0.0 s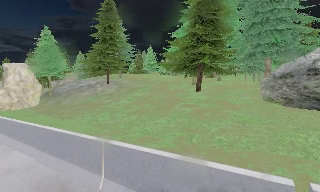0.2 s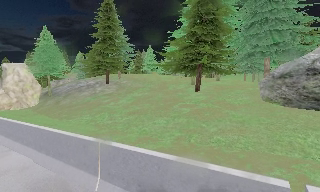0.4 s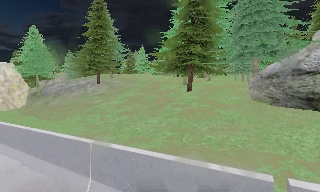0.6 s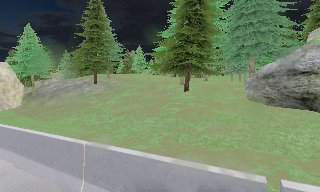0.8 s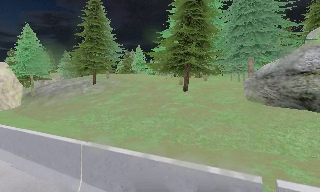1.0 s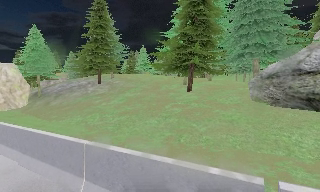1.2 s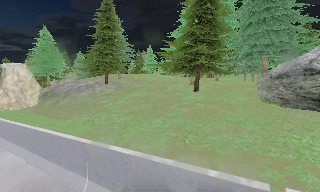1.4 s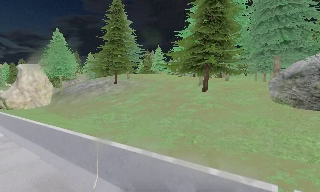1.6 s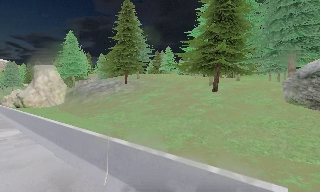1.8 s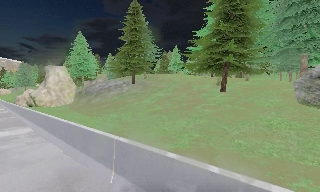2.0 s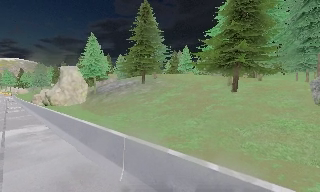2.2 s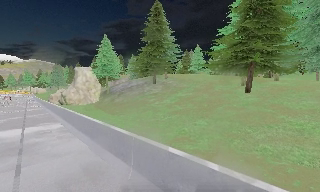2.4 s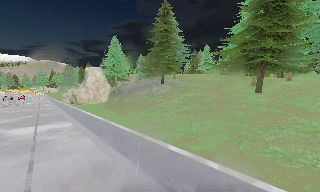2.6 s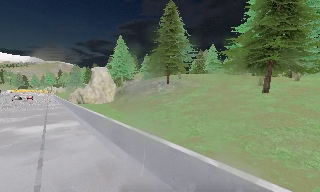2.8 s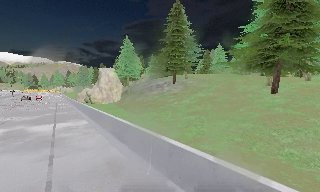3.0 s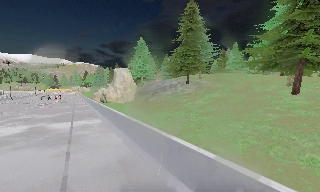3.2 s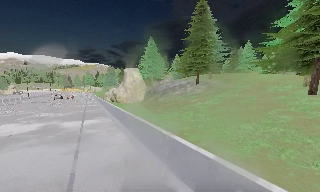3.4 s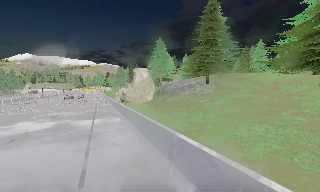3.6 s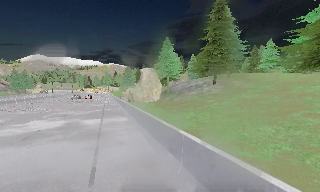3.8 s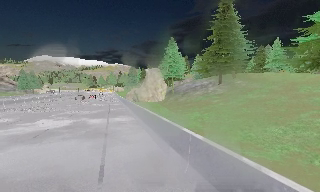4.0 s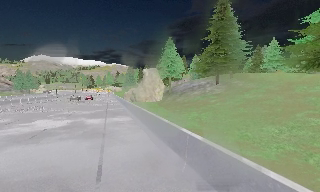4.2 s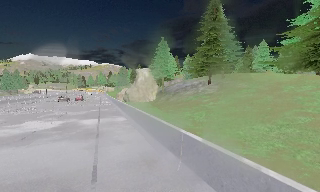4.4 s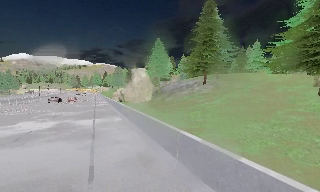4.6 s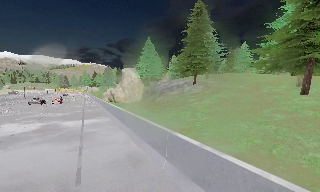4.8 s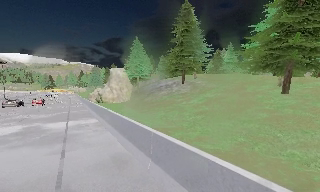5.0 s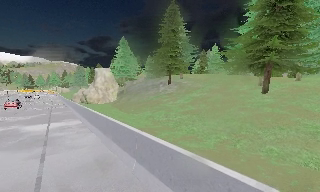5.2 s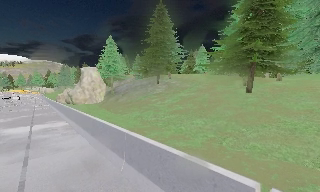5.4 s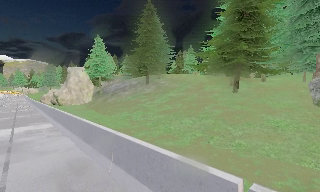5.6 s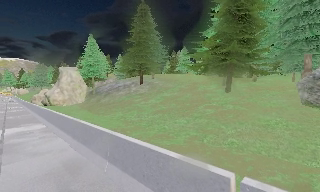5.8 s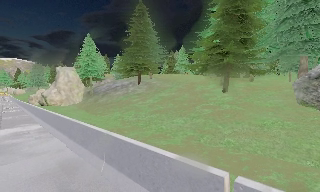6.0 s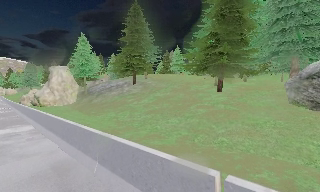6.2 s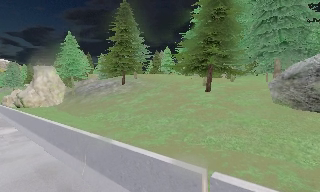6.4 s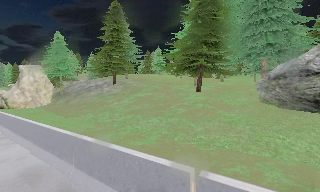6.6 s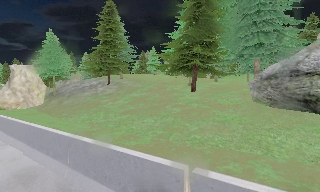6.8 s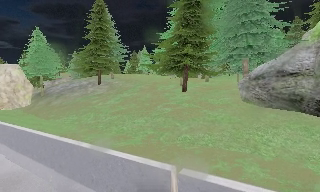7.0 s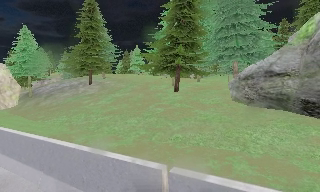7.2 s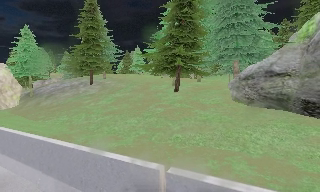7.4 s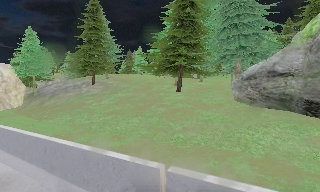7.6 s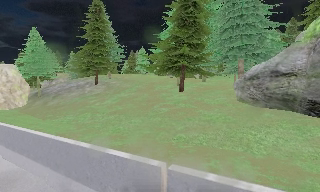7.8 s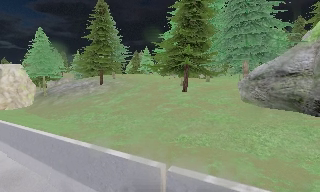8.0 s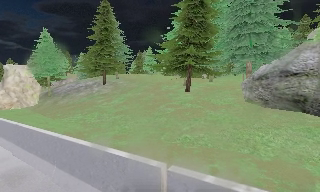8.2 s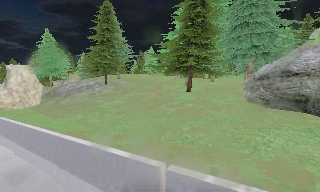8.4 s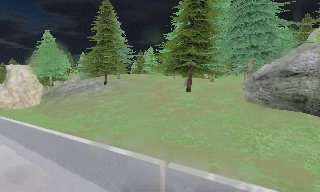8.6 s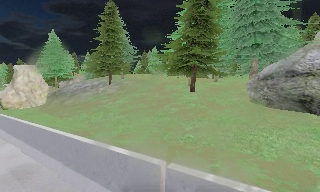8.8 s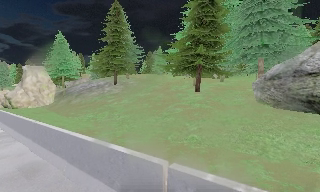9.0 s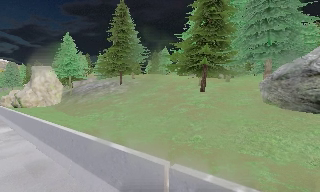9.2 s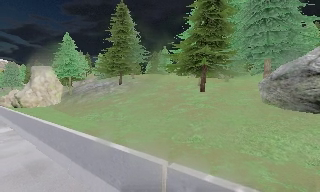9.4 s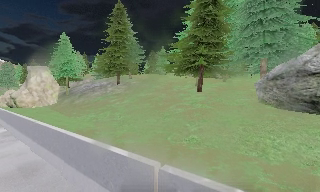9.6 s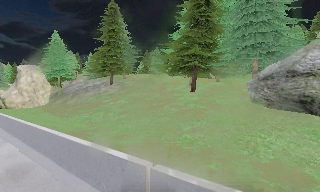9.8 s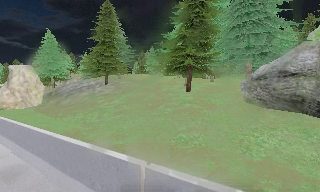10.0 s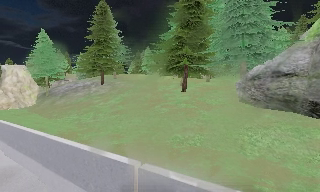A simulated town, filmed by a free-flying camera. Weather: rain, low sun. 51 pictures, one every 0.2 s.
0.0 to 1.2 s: The camera shifts only a little, or ends up much as it began.
1.2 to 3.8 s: The camera pans to its left, which is counterclockwise from overhead, by about 40 degrees.
3.8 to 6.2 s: The scene slides to the left, as the camera pans about 35 degrees to its right.
6.2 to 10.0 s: The camera travels to its right, about 1 m, so close, fixed things drift to the left.
The film runs backward here.
